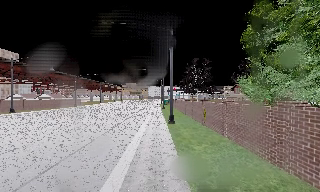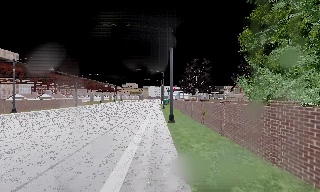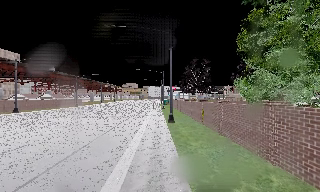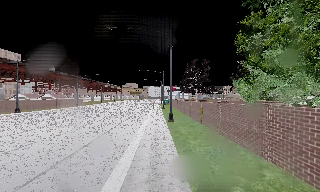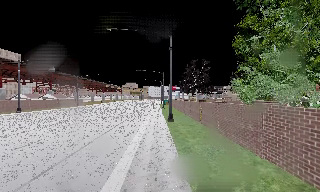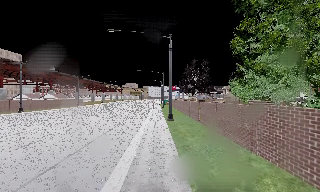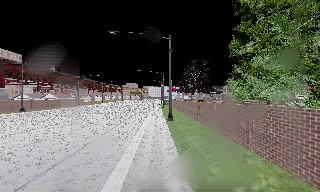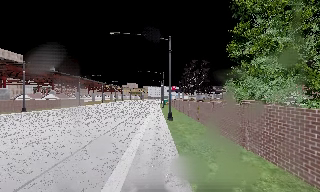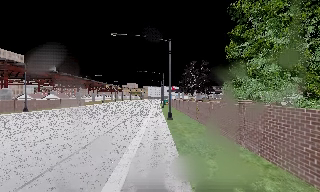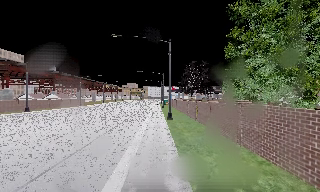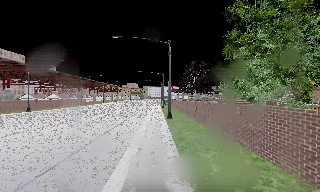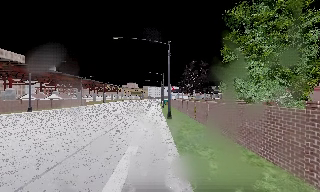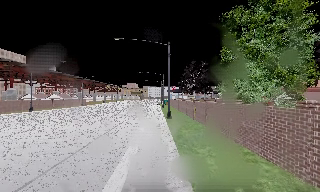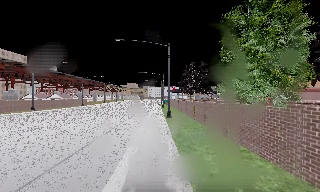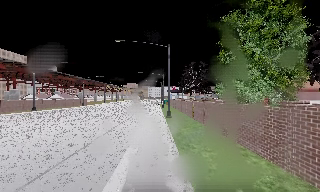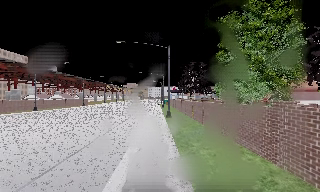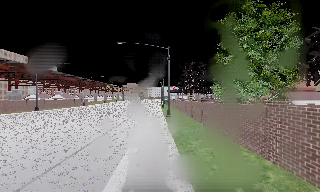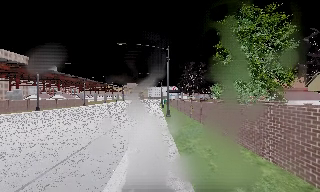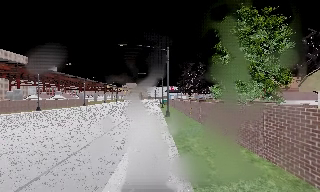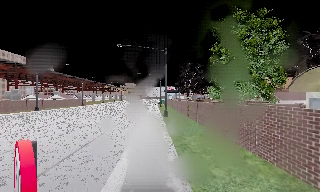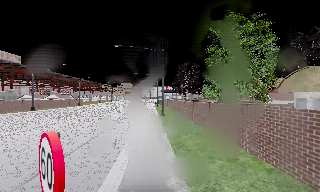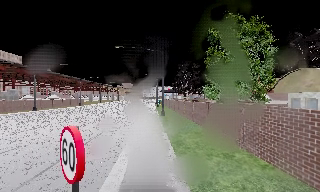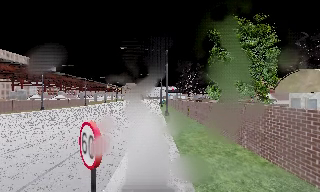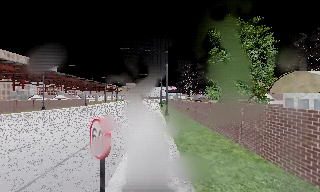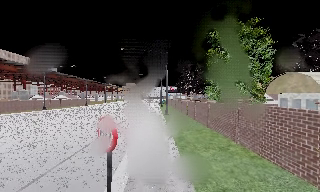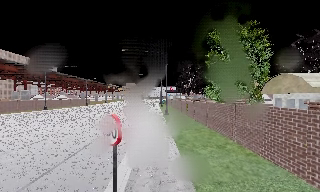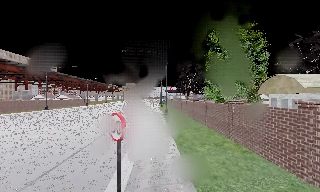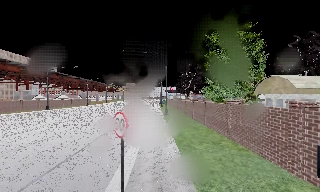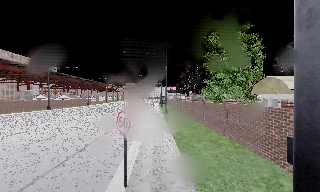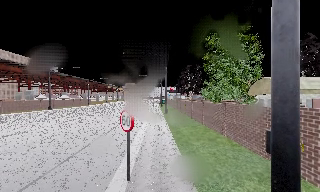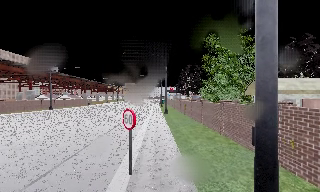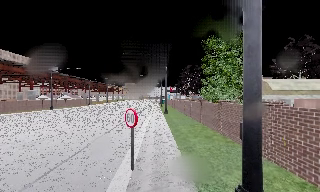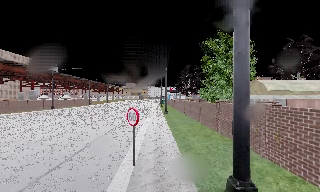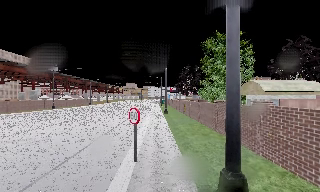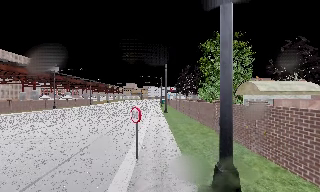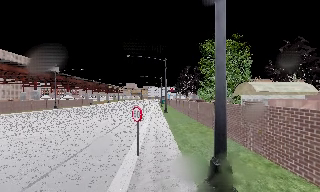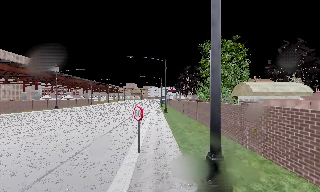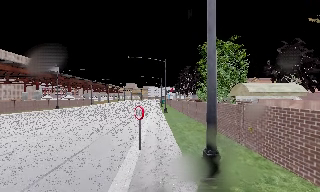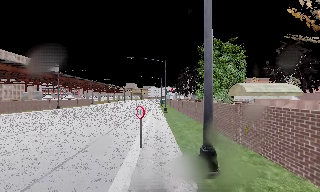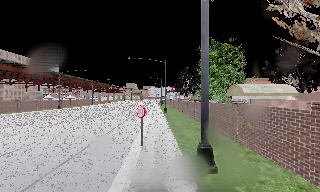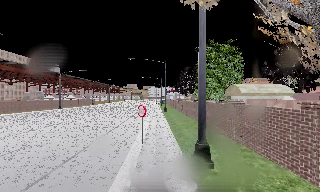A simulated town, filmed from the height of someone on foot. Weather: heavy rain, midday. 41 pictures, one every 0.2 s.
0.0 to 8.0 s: The camera travels backward, about 15 m, so what stands in front gets smaller.
The film runs backward here.
